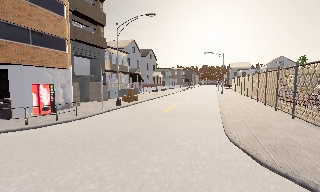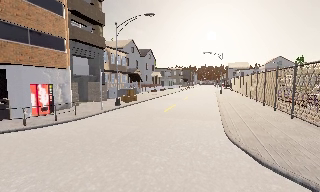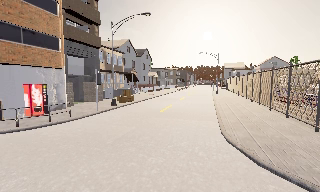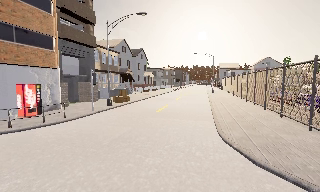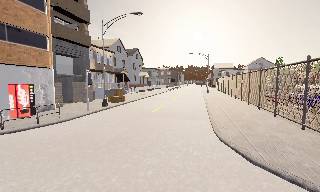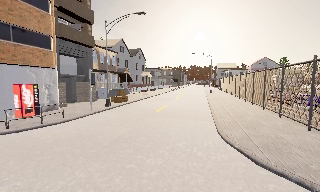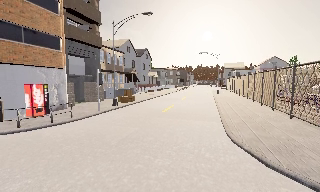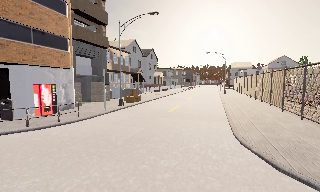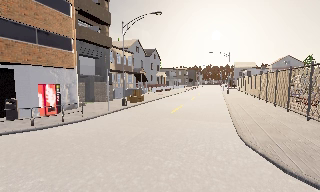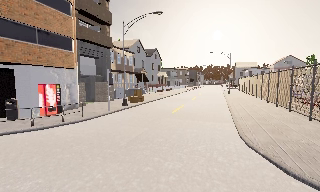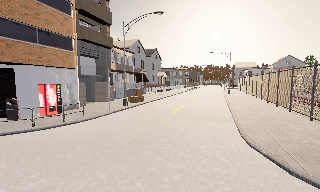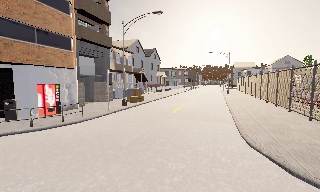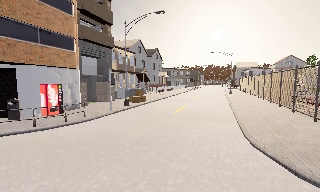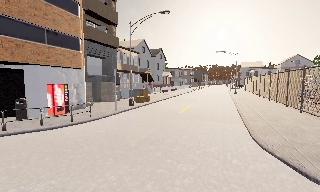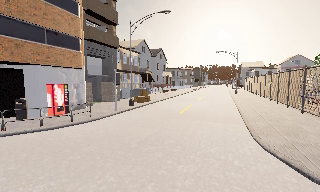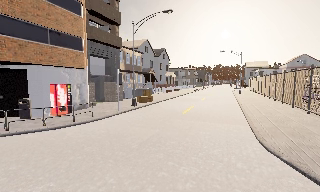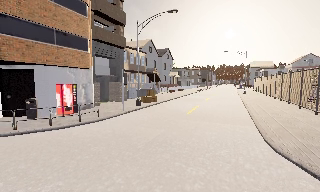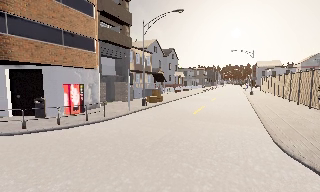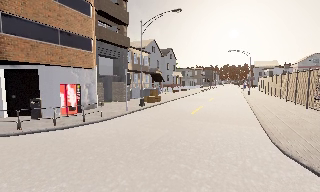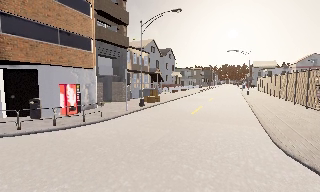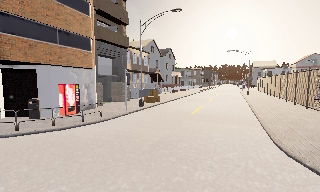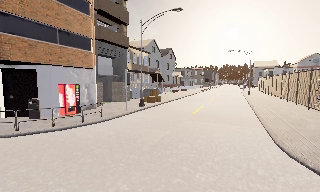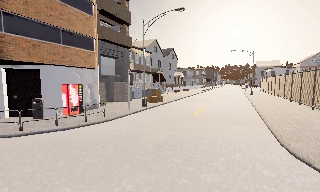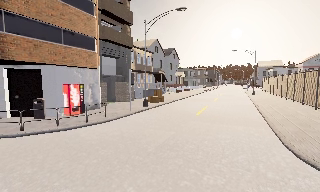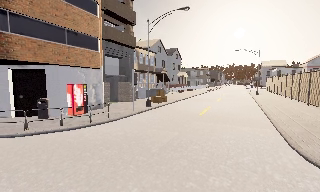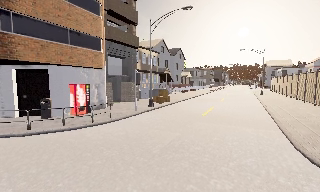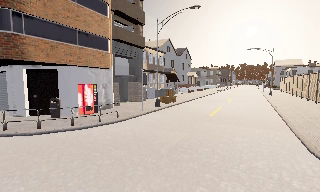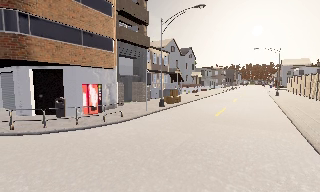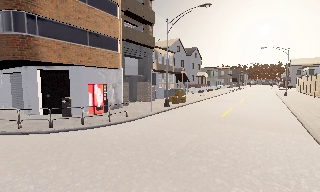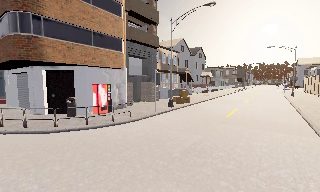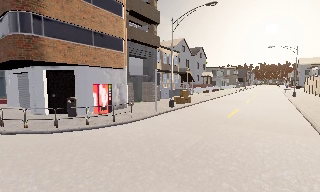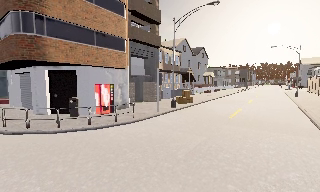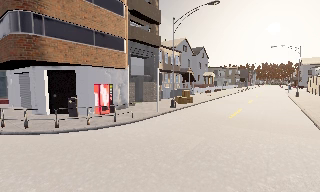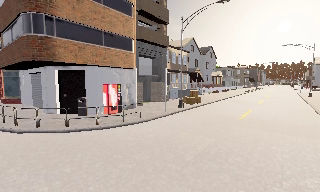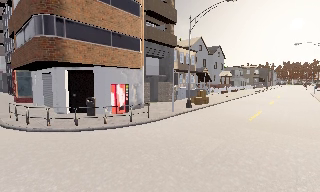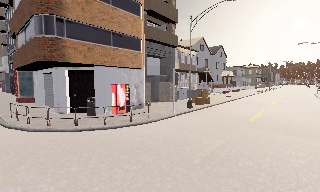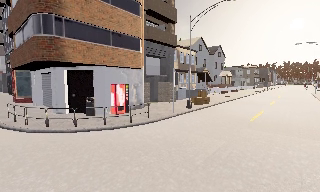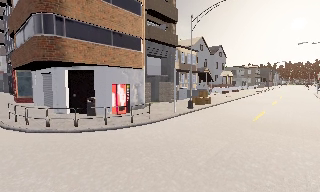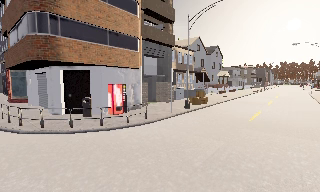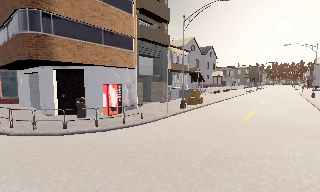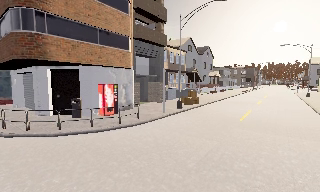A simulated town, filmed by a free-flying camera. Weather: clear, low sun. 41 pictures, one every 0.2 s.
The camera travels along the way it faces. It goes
forward.
0.0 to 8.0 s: The camera pans to its left, which is counterclockwise from overhead, by about 20 degrees. It travels forward and to its left, about 2 m, so what stands in front looms larger.
The film runs forward here.
